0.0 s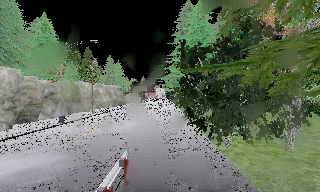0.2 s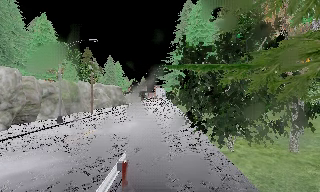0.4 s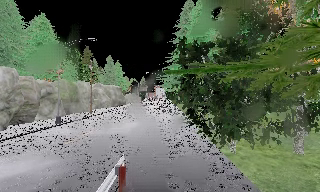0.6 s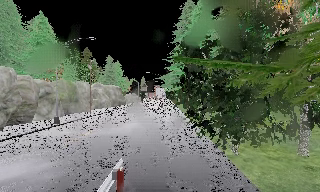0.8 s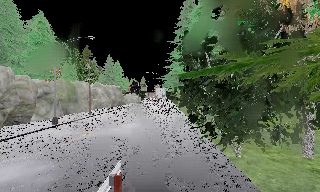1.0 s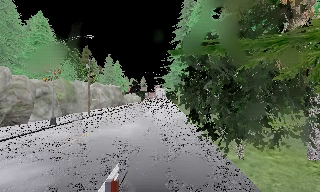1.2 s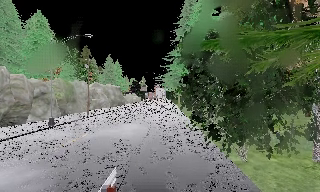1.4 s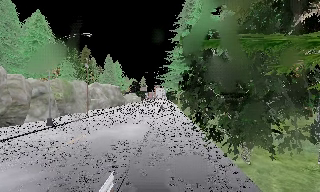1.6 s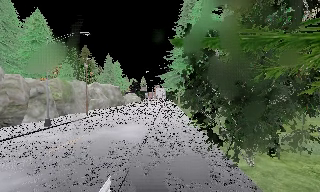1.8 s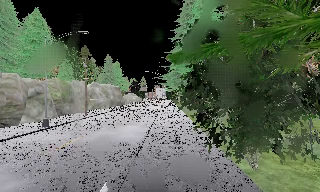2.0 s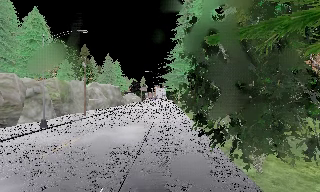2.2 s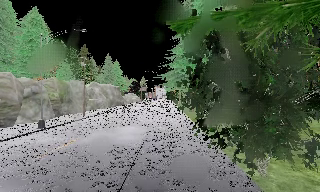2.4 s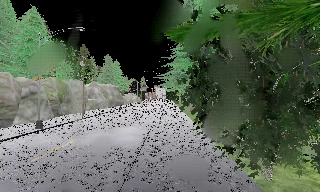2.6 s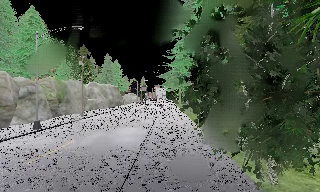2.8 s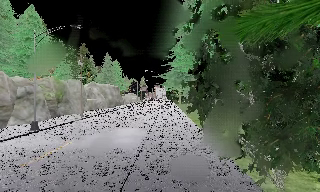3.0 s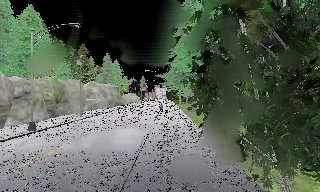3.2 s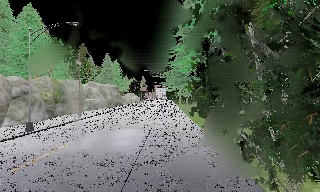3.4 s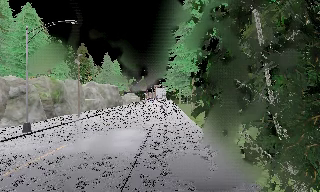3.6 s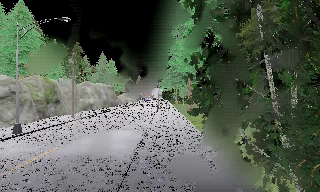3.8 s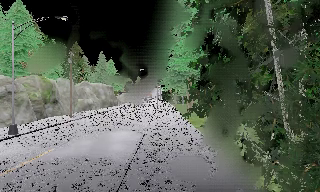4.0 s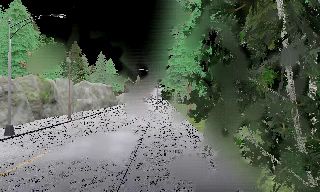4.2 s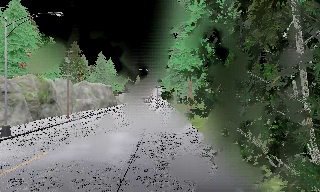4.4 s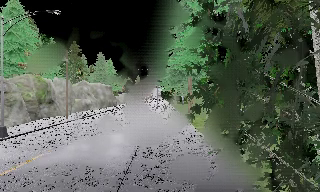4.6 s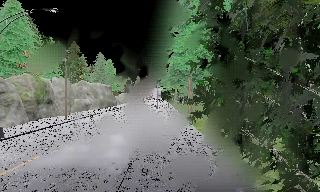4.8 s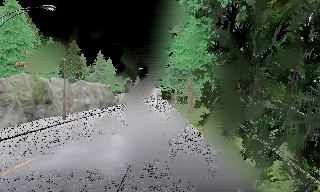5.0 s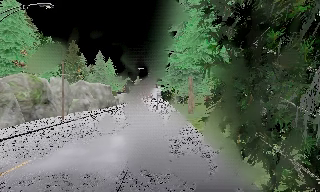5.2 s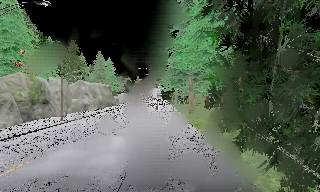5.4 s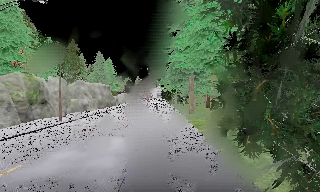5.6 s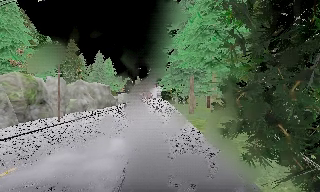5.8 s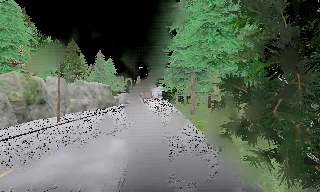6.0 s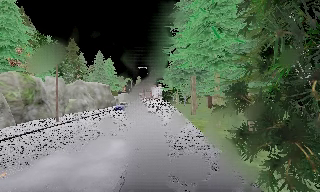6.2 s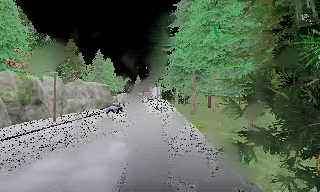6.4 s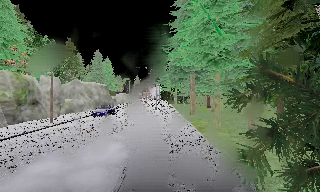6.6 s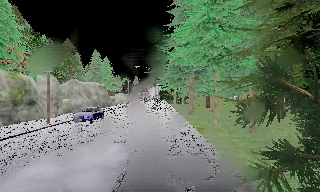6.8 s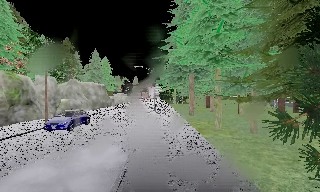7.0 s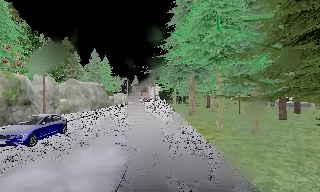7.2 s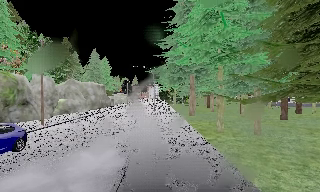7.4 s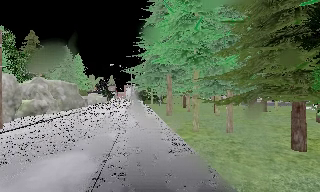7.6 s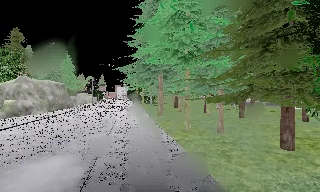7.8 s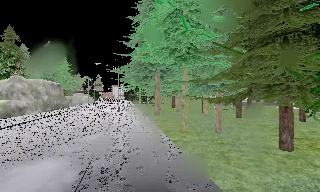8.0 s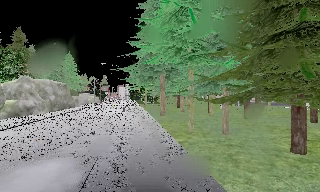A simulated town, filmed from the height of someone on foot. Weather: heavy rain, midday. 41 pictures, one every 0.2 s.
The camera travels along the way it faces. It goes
forward.
0.0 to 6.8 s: The camera travels forward, about 8 m, so what stands in front looms larger.
6.8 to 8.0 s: The scene slides to the left, as the camera pans about 10 degrees to its right. It travels forward, about 1.5 m, so what stands in front looms larger.
The film runs forward here.
